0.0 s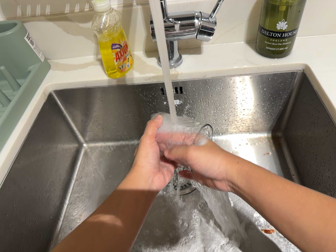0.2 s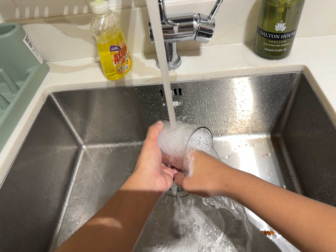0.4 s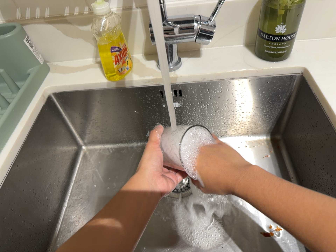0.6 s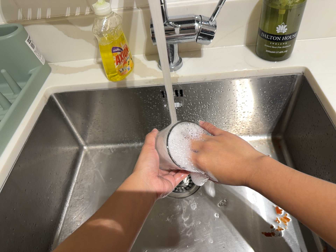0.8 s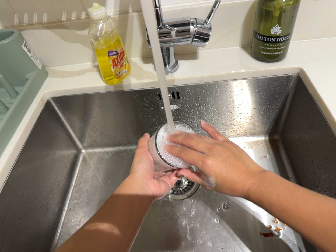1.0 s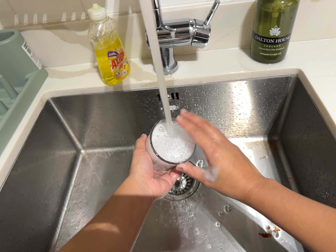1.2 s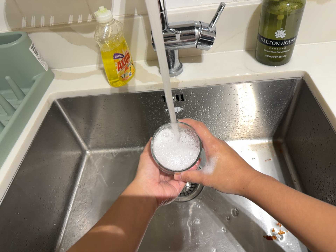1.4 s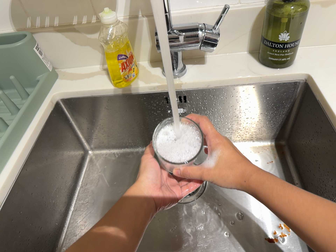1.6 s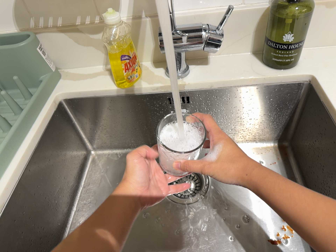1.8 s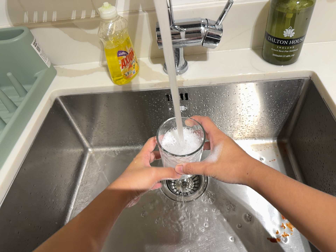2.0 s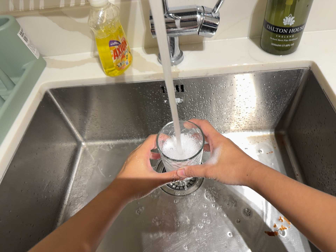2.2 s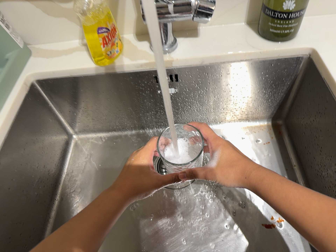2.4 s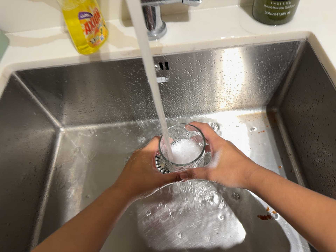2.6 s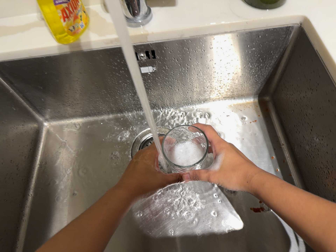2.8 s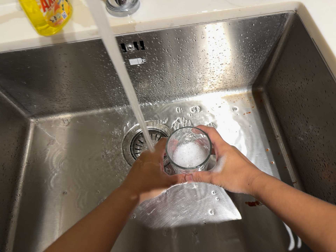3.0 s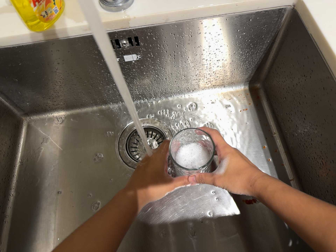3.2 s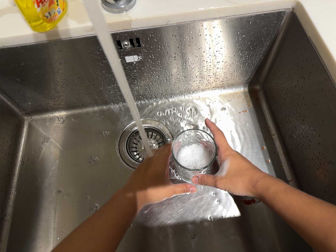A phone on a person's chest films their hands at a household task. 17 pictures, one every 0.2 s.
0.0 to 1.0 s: The camera keeps its place and its aim.
1.0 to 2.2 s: The camera shifts only a little, or ends up much as it began.
2.2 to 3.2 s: The camera travels forward, about 7 cm, so what stands in front looms larger. Its aim tips toward the bottom of its view by about 10 degrees, and the scene shifts upward.
The film runs backward here.
